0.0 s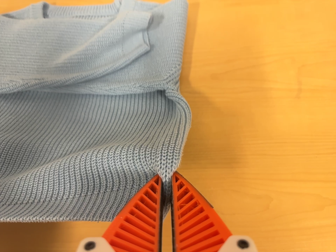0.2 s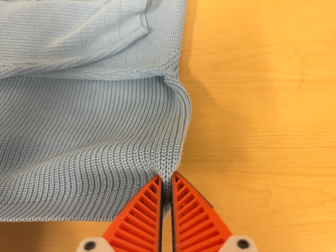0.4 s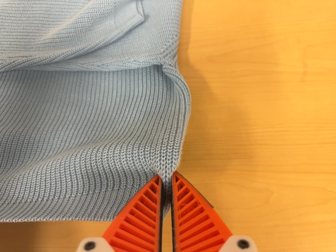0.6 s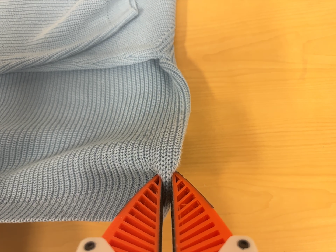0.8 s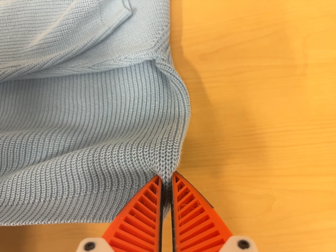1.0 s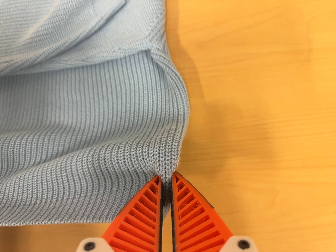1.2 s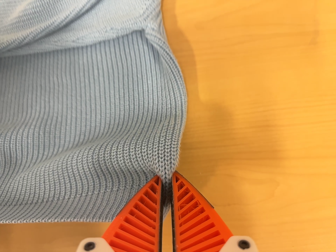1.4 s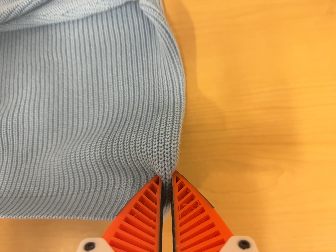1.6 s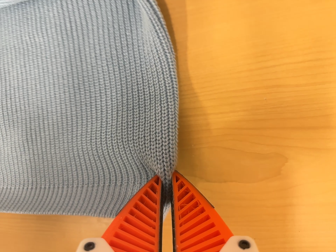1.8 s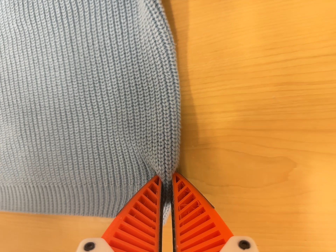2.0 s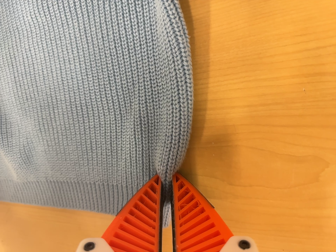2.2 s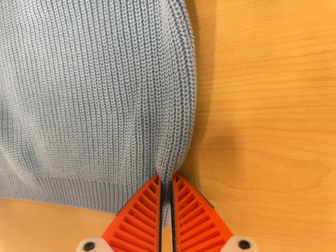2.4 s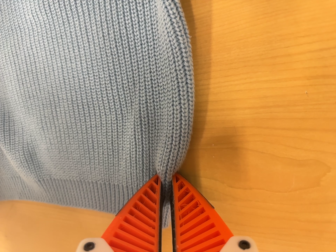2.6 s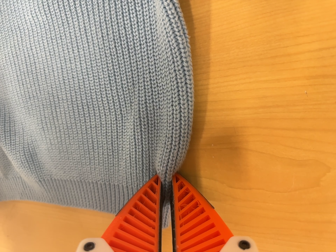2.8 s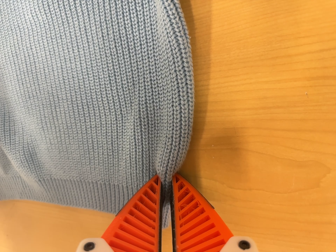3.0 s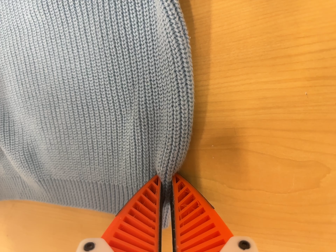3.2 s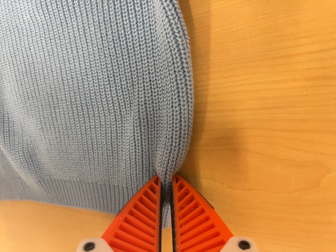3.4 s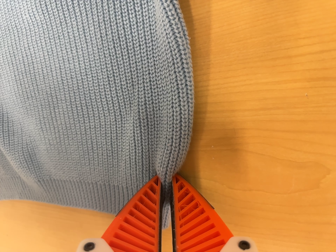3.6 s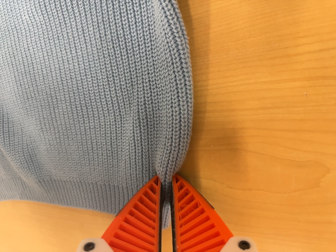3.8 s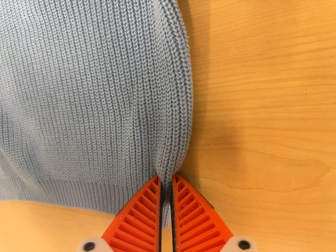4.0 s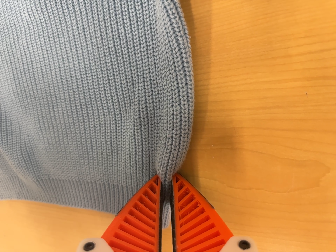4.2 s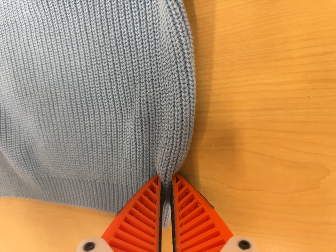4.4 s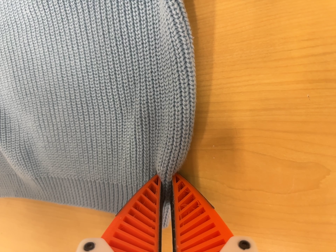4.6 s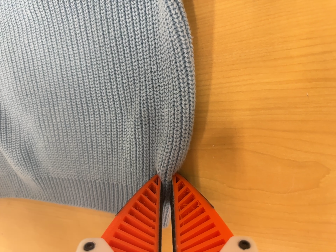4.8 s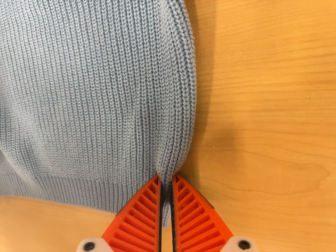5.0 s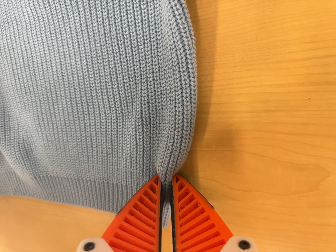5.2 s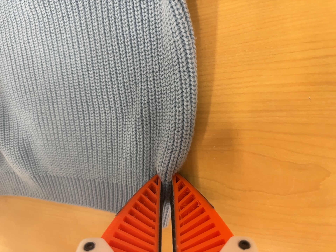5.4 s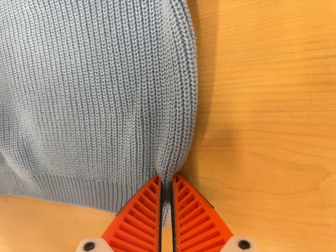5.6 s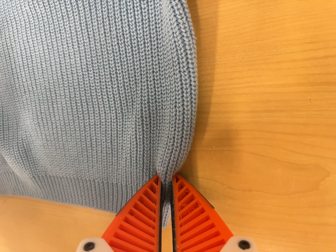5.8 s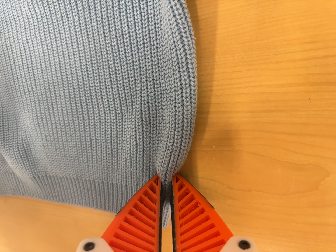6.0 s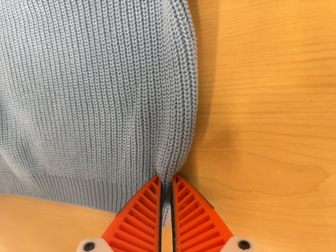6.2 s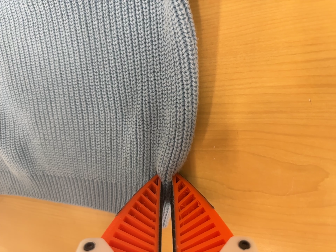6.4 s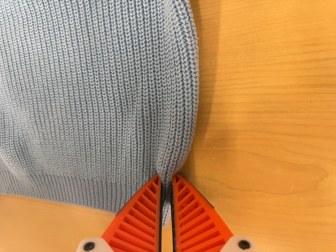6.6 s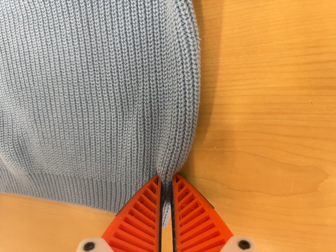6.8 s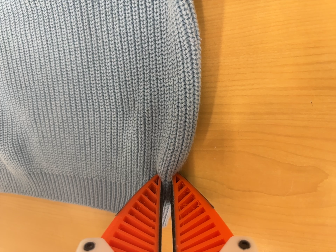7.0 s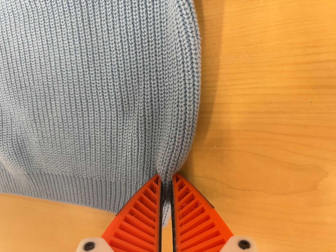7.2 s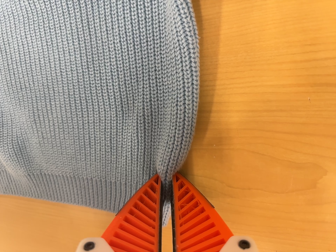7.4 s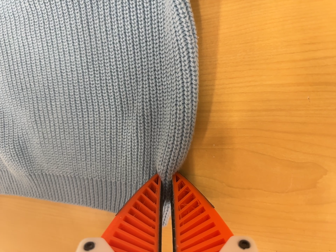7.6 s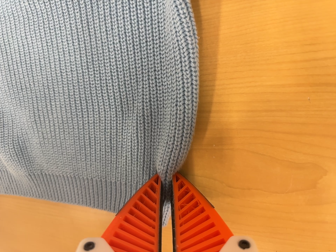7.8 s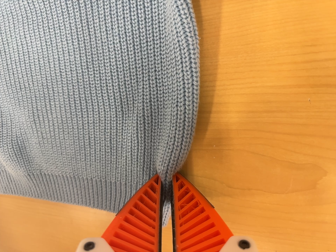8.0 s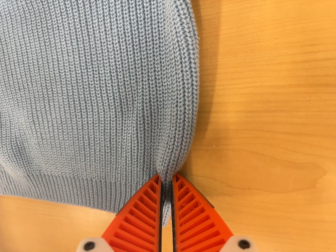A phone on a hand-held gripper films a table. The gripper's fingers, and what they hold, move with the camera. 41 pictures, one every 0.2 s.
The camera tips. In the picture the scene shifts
upward.
0.0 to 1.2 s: The camera travels forward and to its right, about 9 cm, so what stands in front looms larger. Its aim tips toward the bottom of its view by about 10 degrees, and the scene shifts upward.
1.2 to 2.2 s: The camera pans to its left by about 15 degrees. It travels forward, to its right and toward the top of its view, about 10 cm, so what stands in front looms larger. Its aim tips toward the bottom of its view by about 20 degrees, and the scene shifts upward.
2.2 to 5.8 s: The camera shifts only a little, or ends up much as it began.
5.8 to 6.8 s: The camera shifts only a little, or ends up much as it began.
6.8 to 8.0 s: The camera keeps its place and its aim.
The film runs backward here.
